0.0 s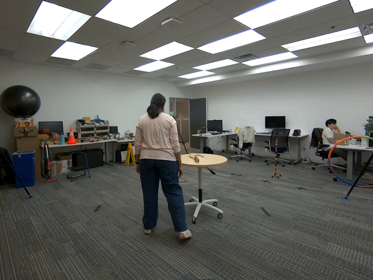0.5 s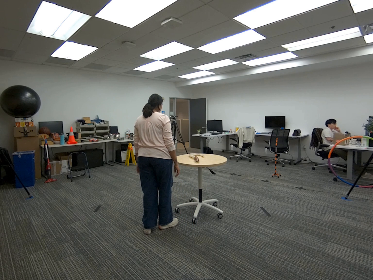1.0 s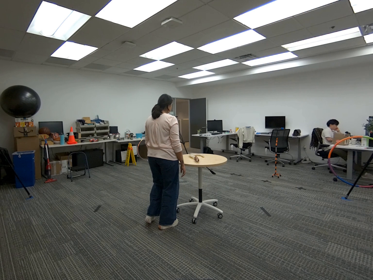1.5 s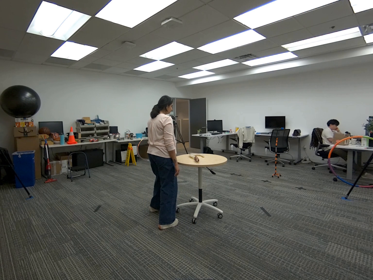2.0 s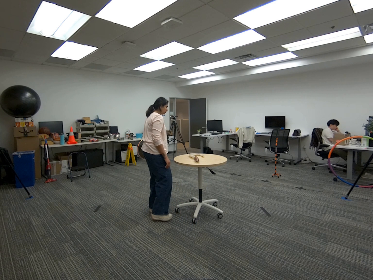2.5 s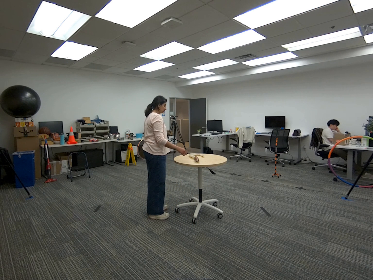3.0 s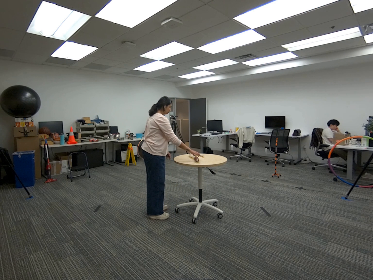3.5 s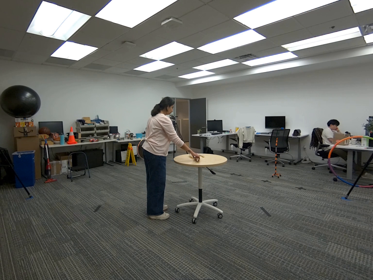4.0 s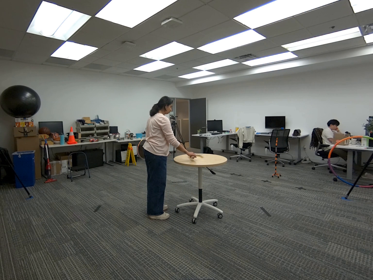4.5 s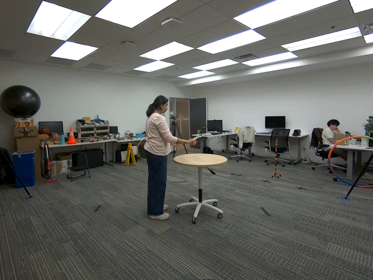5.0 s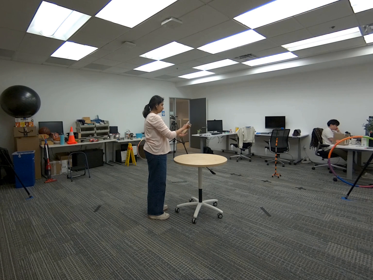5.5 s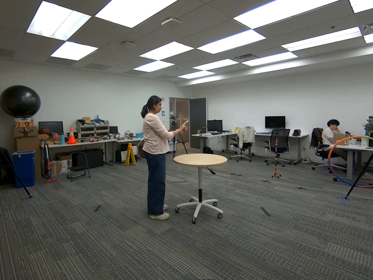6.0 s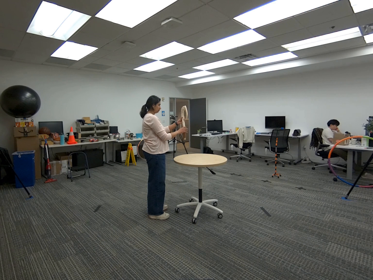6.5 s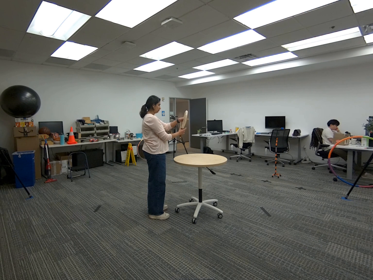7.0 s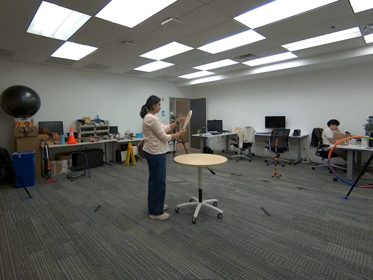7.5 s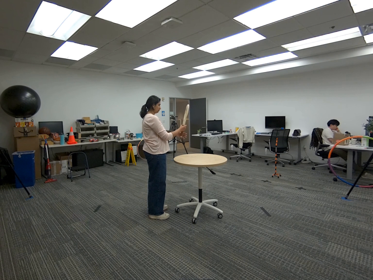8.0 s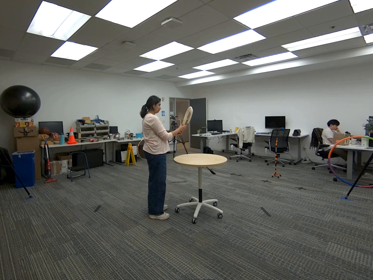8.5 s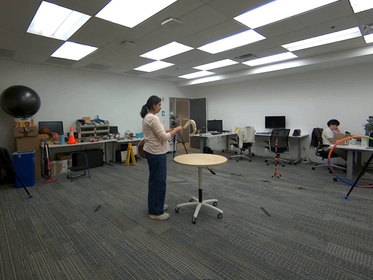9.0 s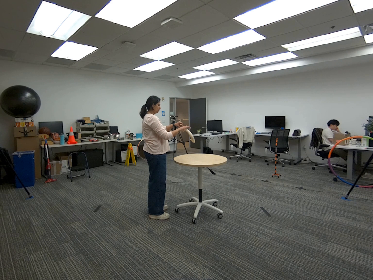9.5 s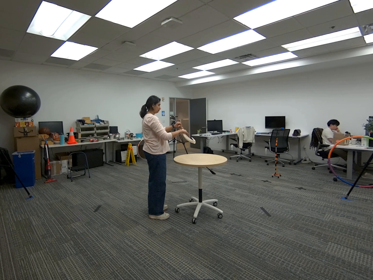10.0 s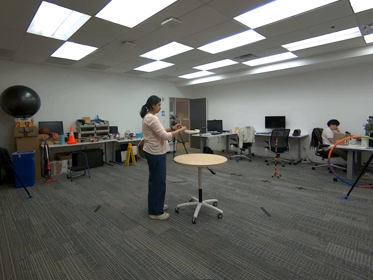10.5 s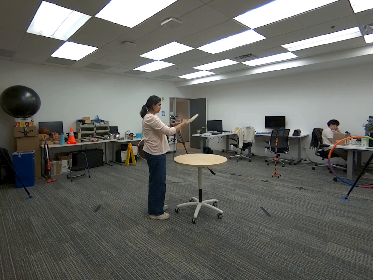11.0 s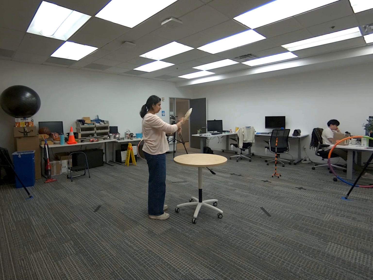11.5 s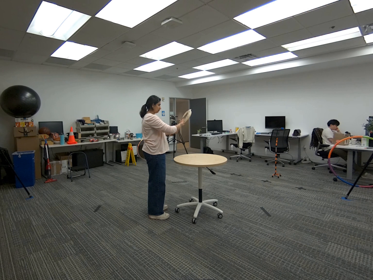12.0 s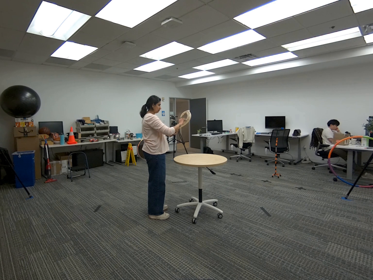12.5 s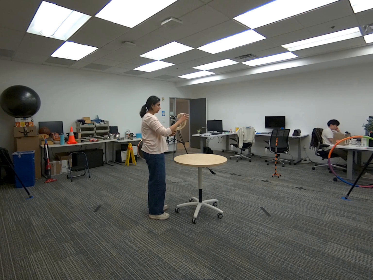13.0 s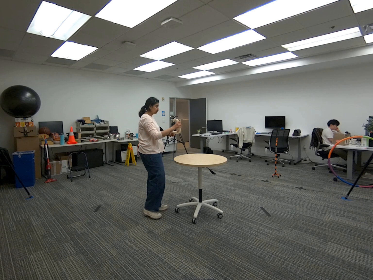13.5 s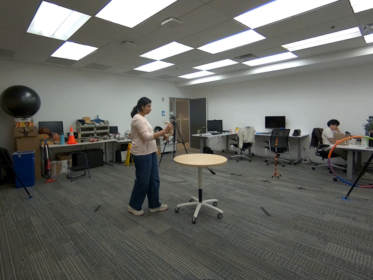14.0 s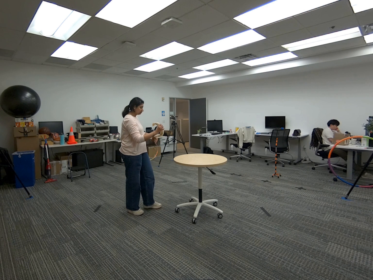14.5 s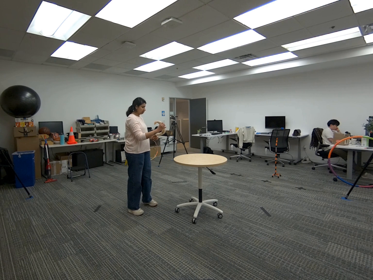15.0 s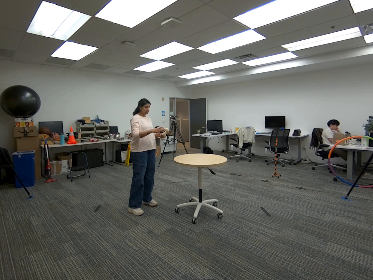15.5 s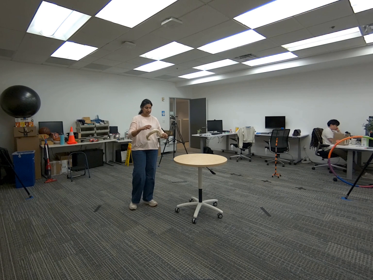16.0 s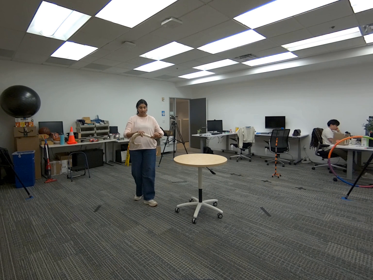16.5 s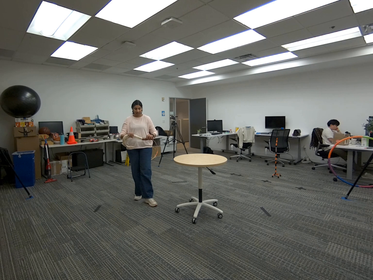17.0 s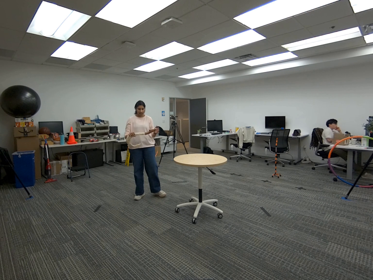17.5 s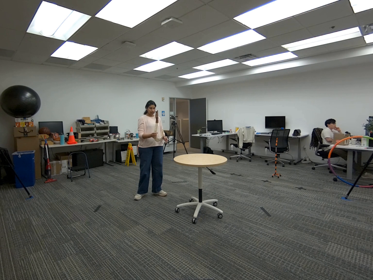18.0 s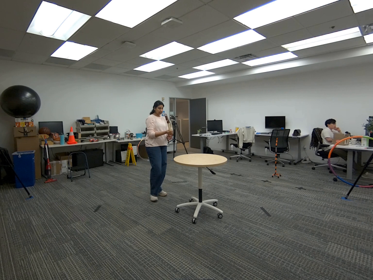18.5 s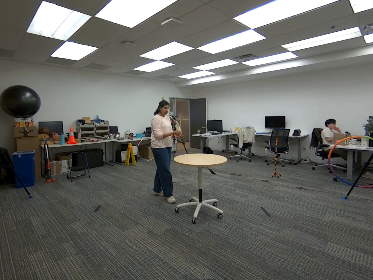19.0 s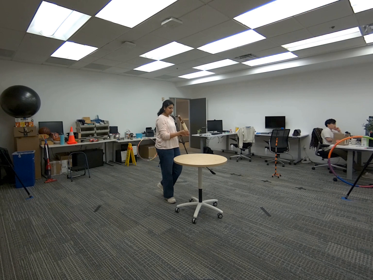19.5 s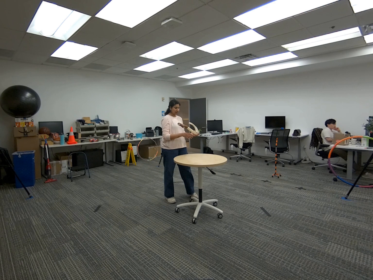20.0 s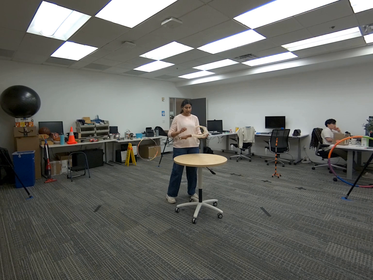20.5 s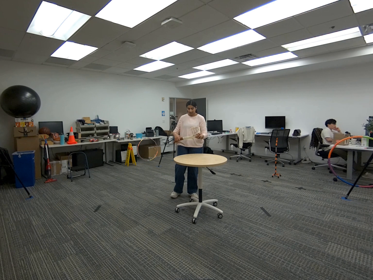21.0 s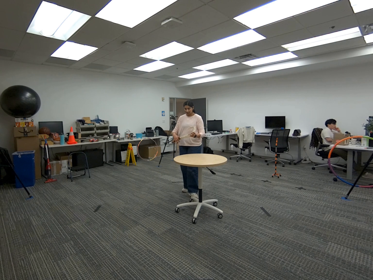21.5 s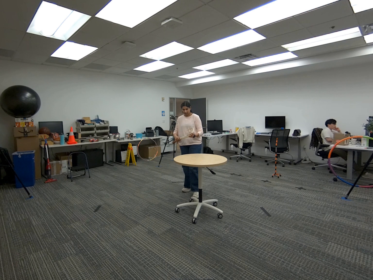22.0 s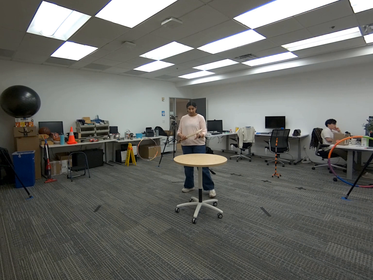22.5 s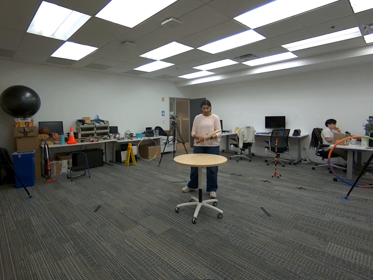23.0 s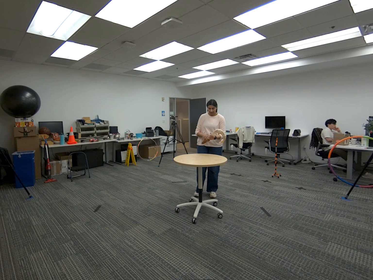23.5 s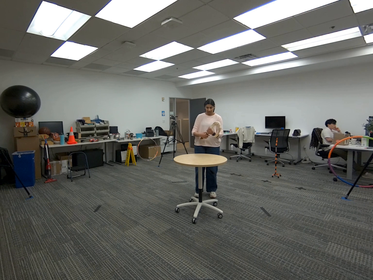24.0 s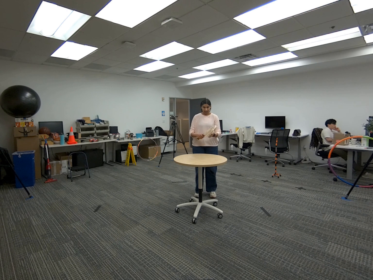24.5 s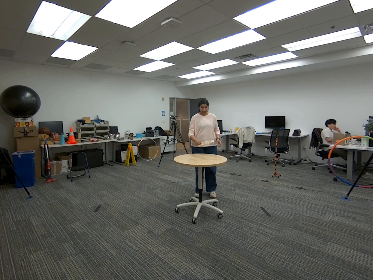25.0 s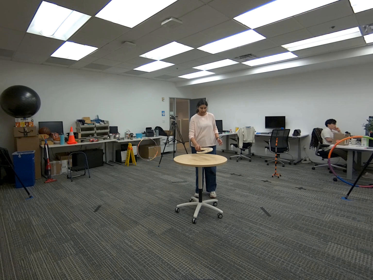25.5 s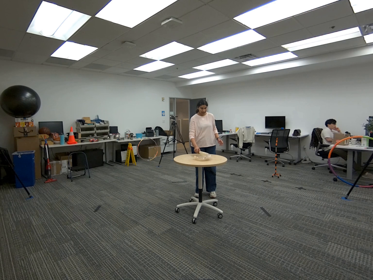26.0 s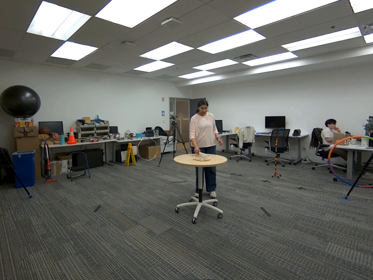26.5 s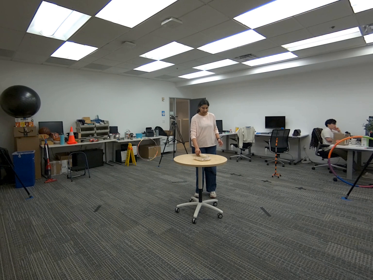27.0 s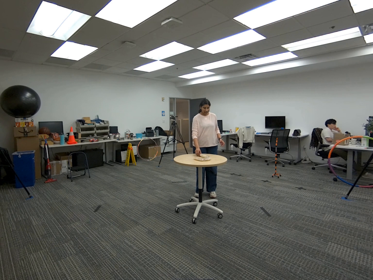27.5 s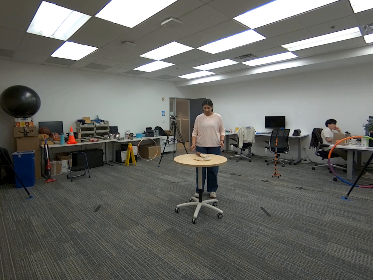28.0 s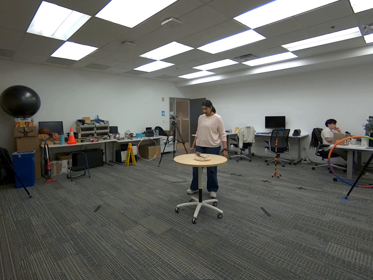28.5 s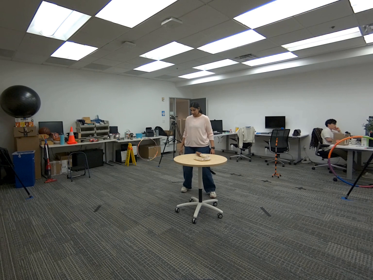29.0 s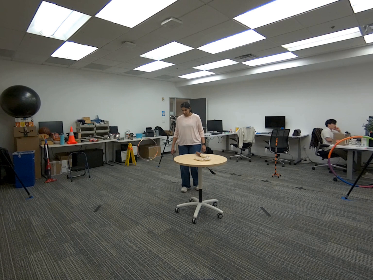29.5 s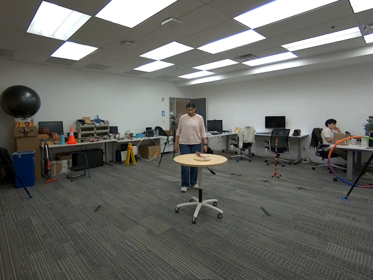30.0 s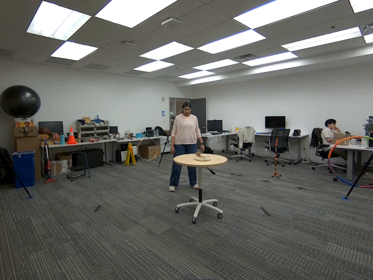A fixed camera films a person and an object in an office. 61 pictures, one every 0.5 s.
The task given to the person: Walk over to the Big Fish Hook on the round table and using both hands pick up the Big Fish Hook and begin to rotate the Big Fish Hook using both hands so that all cameras get a view of the Big Fish Hook. Place the Big Fish Hook on the ground when complete.
